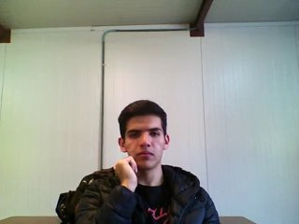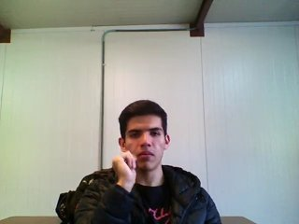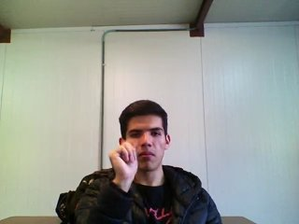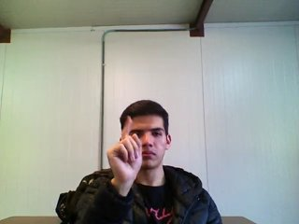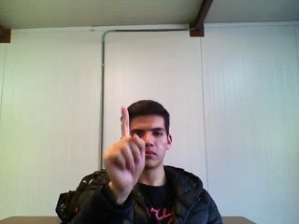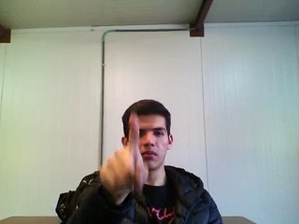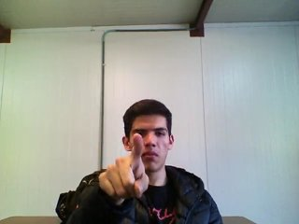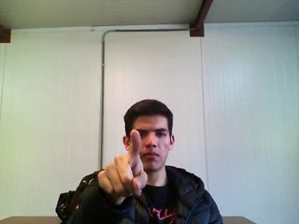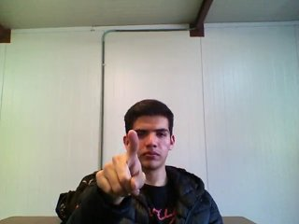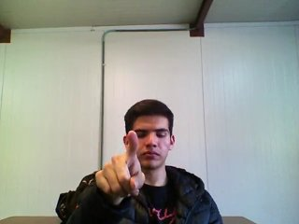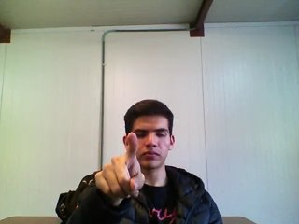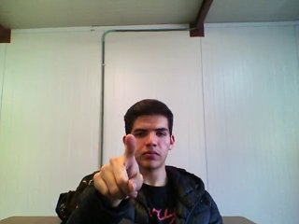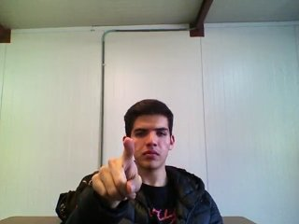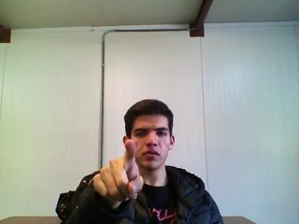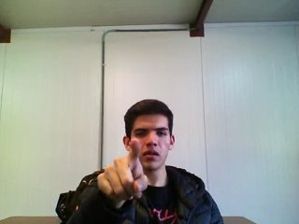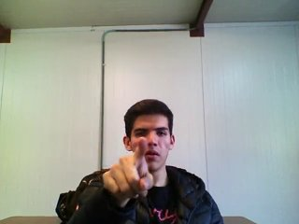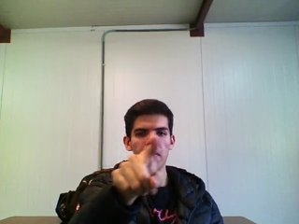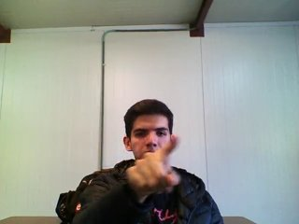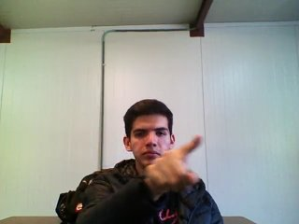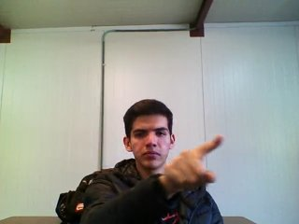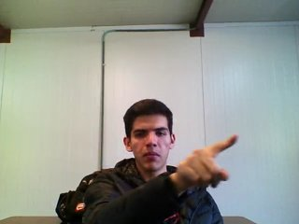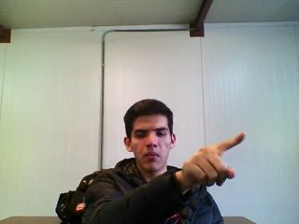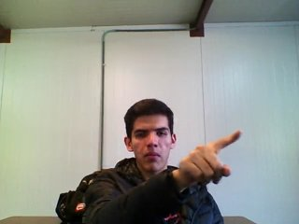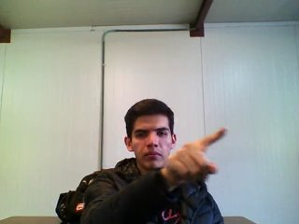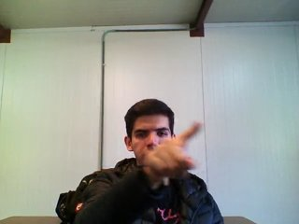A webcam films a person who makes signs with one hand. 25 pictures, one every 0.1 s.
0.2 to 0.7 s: Click with one finger.
0.8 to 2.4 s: Pointing with one finger.
